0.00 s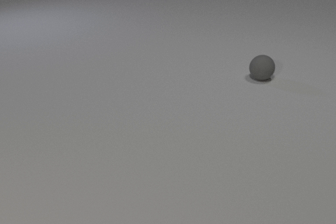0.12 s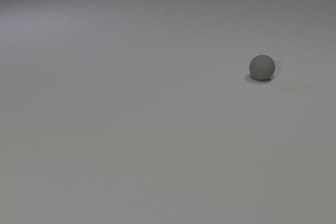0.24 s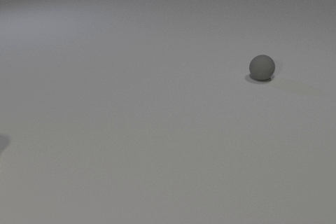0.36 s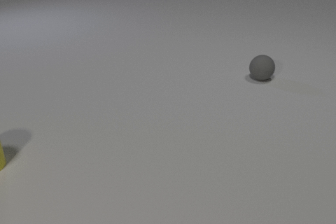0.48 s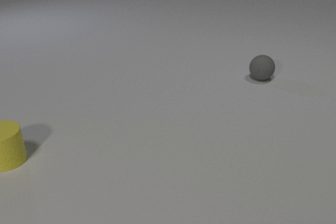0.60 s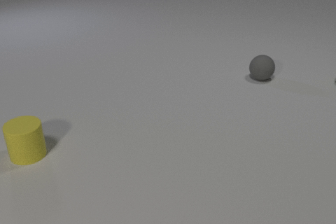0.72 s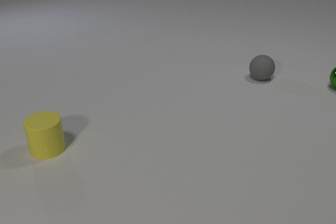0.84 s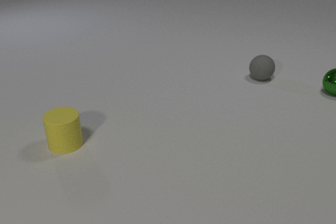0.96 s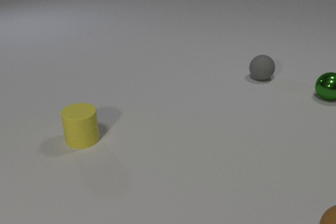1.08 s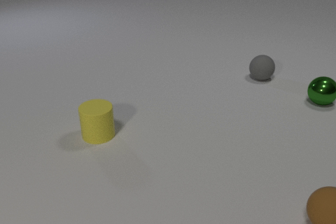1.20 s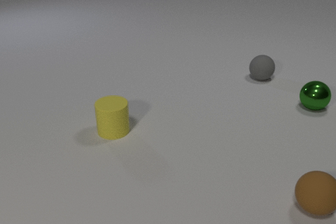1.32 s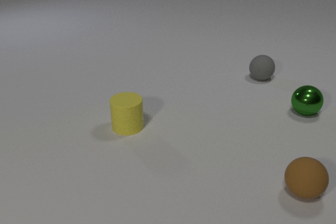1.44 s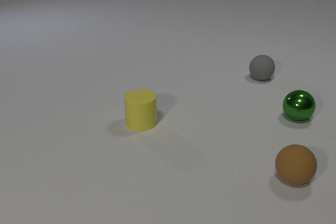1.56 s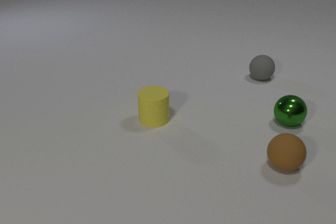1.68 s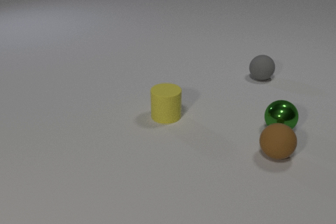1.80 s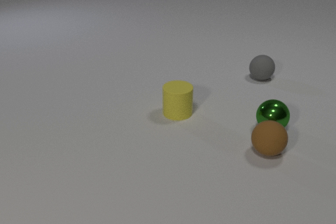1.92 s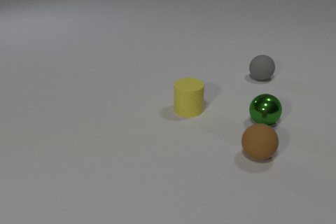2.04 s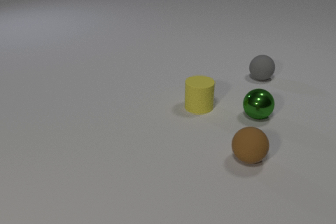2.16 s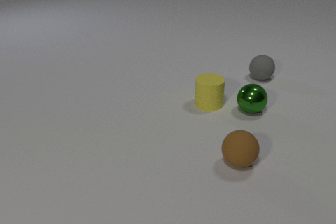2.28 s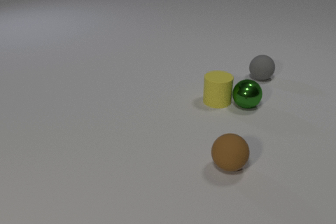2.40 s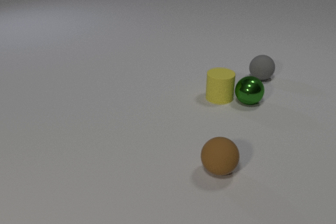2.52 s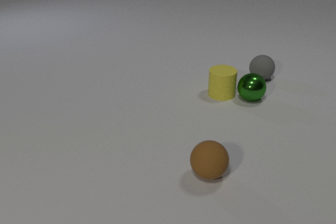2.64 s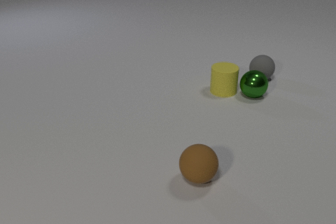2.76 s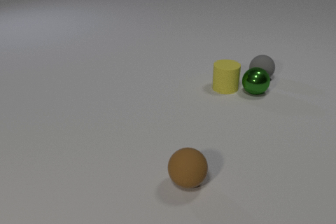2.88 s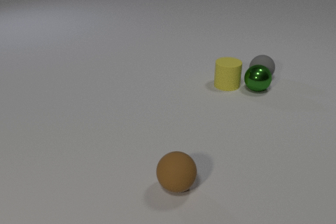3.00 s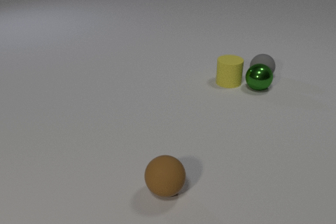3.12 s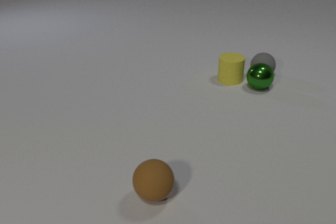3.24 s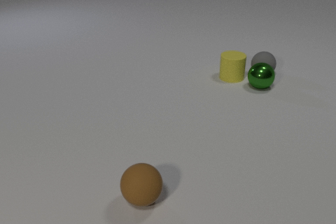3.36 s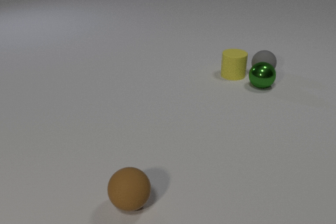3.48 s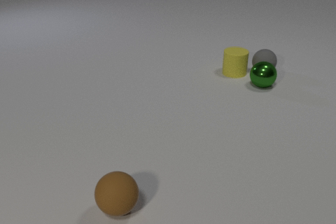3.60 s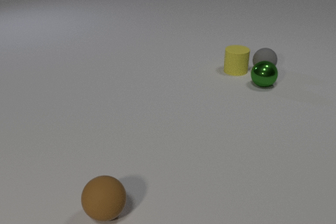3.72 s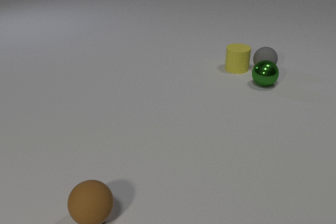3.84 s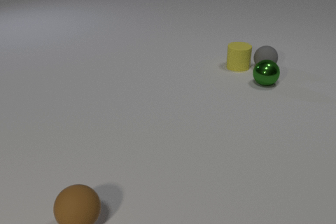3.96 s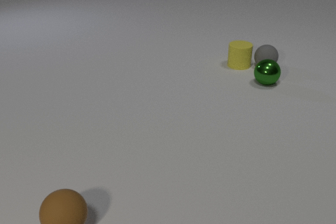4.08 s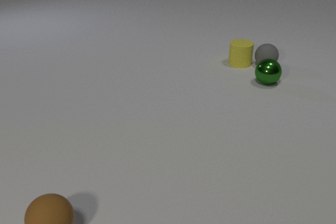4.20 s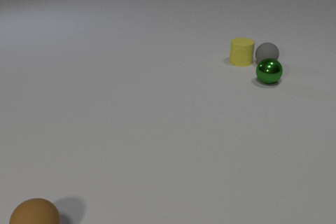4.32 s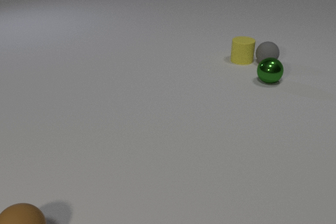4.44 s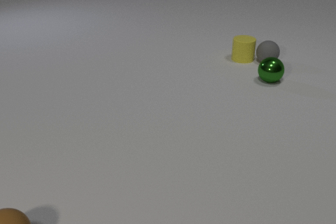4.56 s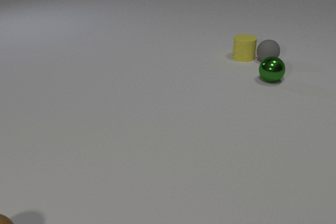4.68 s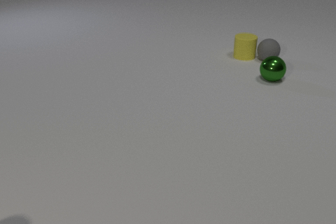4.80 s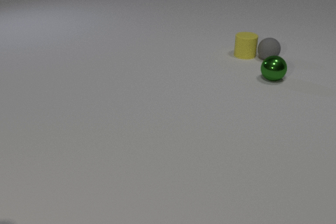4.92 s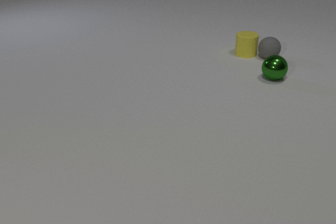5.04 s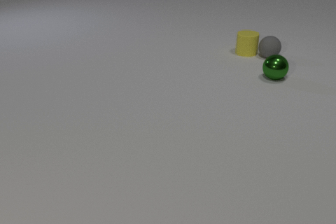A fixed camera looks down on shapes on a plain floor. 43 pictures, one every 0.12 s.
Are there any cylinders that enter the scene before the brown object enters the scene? yes.
What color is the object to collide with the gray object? green.
What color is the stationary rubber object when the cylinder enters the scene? gray.
0.00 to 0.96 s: The green metal sphere comes in at the right edge, rolls toward the camera and to the left. The brown rubber sphere comes in at the bottom edge. The yellow rubber cylinder comes in at the left edge, slides to the right.
0.96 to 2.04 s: The green metal sphere rolls to the left and toward the camera. The brown rubber sphere rolls away from the camera and to the left. The yellow rubber cylinder slides to the right and away from the camera. The green metal sphere and the brown rubber sphere collide.
2.04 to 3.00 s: The green metal sphere rolls away from the camera. The brown rubber sphere rolls to the left and toward the camera. The yellow rubber cylinder slides away from the camera and to the right. The green metal sphere and the yellow rubber cylinder collide. The green metal sphere and the gray rubber sphere collide.
3.00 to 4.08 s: The green metal sphere rolls away from the camera and to the right. The brown rubber sphere rolls to the left. The yellow rubber cylinder slides away from the camera. The gray rubber sphere rolls away from the camera.
4.08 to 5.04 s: The green metal sphere rolls away from the camera and to the right. The brown rubber sphere rolls to the left, leaves at the bottom edge. The yellow rubber cylinder slides away from the camera. The gray rubber sphere rolls away from the camera.
